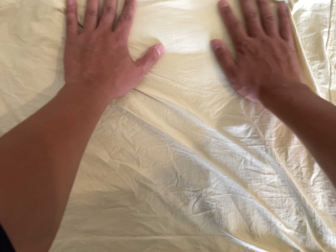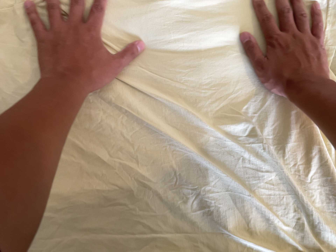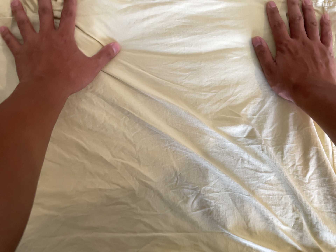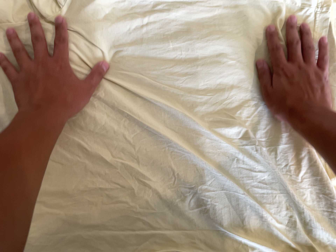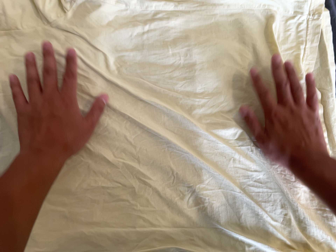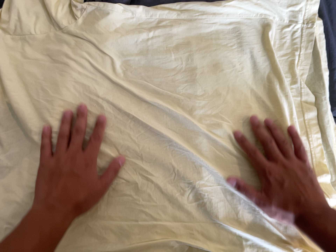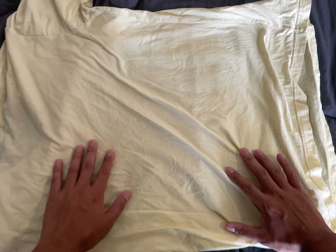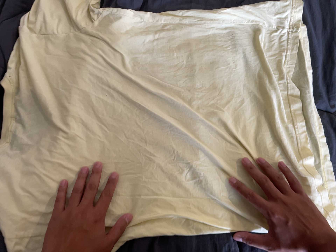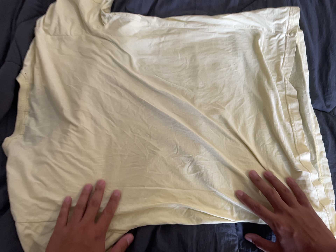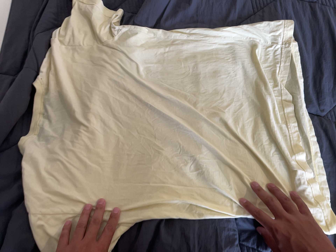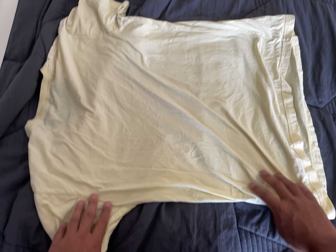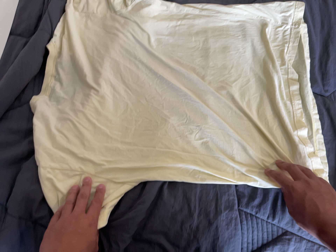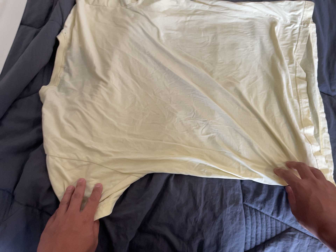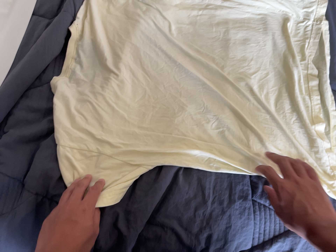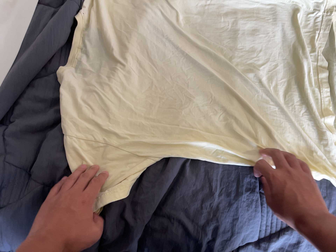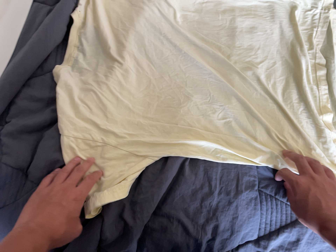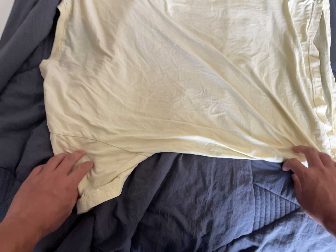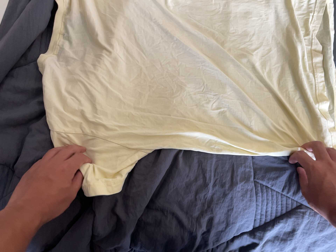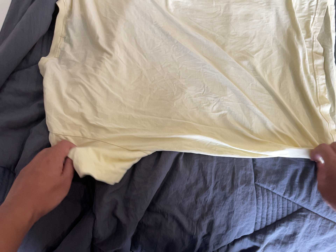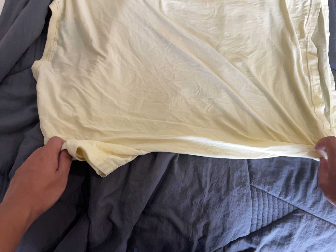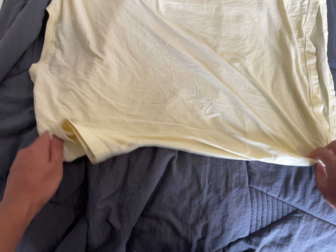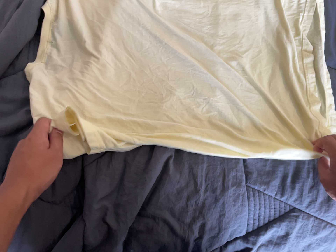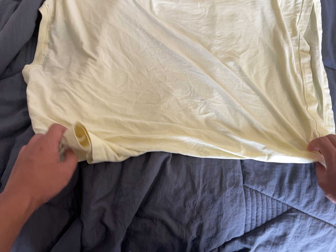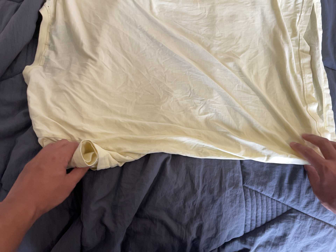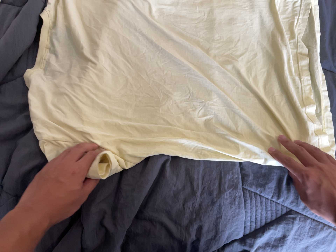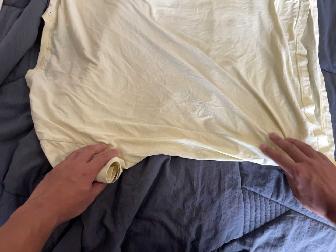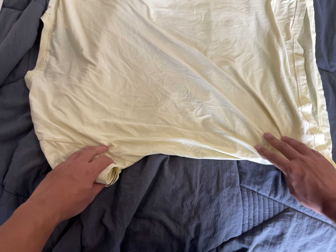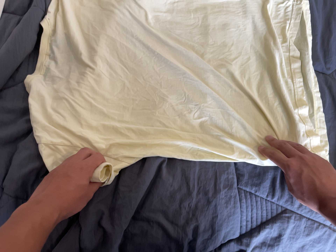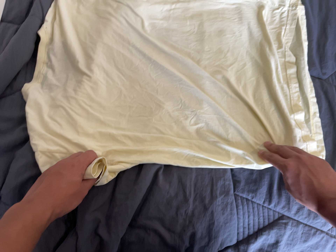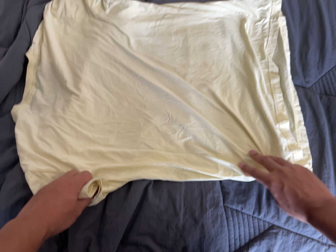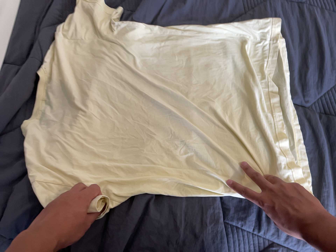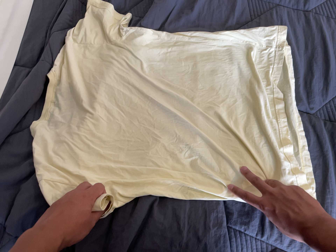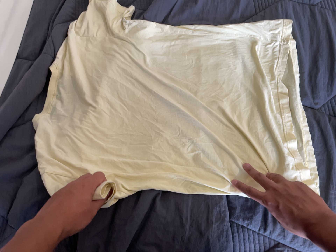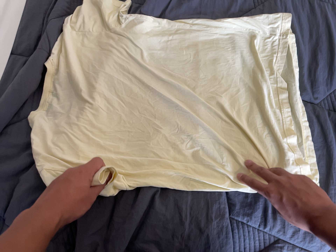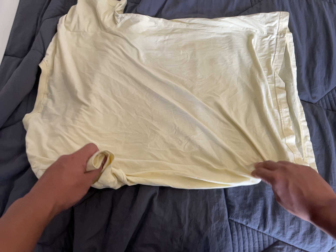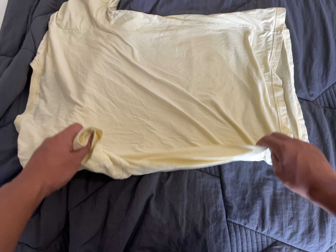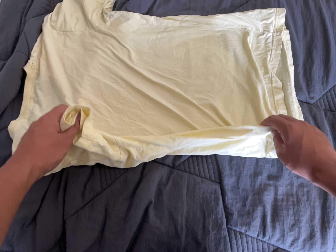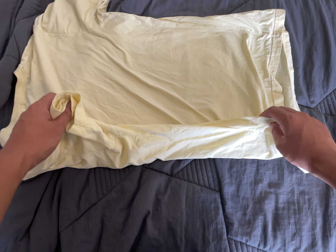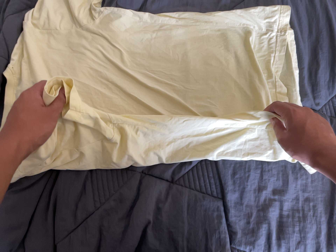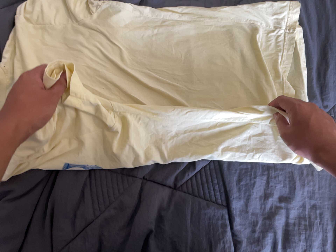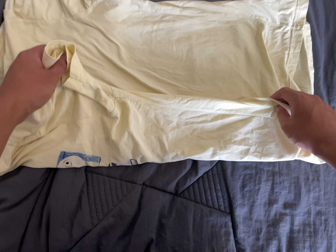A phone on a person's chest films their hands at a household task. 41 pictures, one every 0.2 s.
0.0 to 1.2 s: The camera travels backward and toward the bottom of its view, about 14 cm, so what stands in front gets smaller. Its aim tips toward the top of its view by about 10 degrees.
1.2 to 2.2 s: The camera travels toward the bottom of its view and backward, about 18 cm.
2.2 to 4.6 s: The camera shifts only a little, or ends up much as it began.
4.6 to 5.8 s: The camera travels to its right, about 6 cm, so close, fixed things drift to the left.
5.8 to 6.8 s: The camera shifts only a little, or ends up much as it began.
6.8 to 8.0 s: The camera travels toward the top of its view and forward, about 18 cm. Its aim tips toward the bottom of its view by about 10 degrees.
The film runs forward here.
